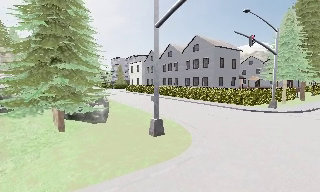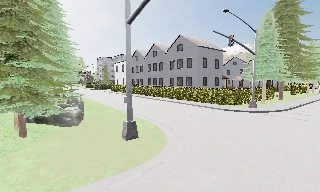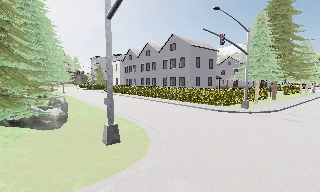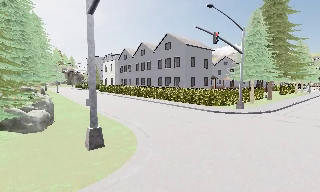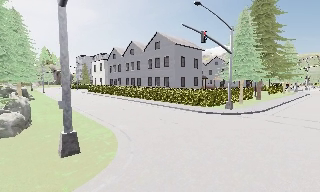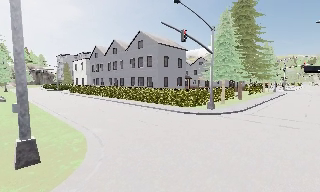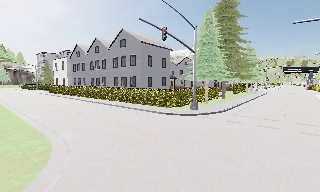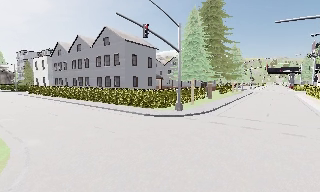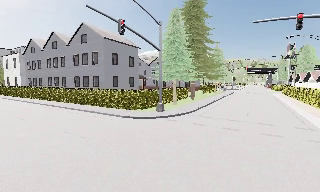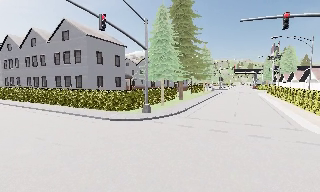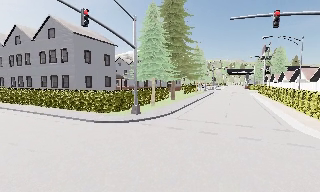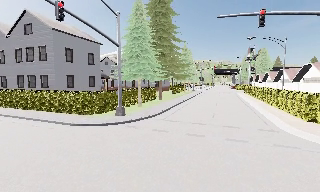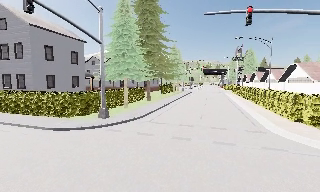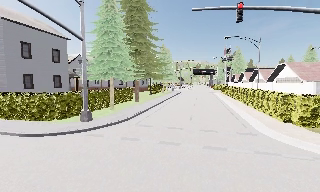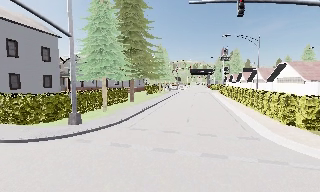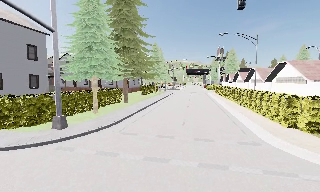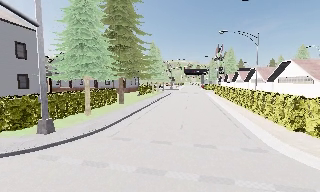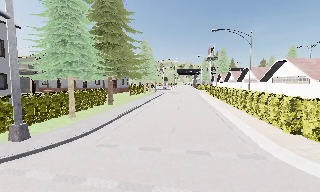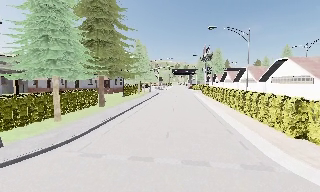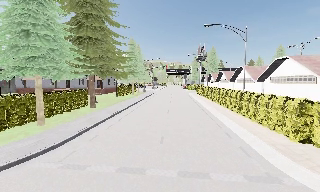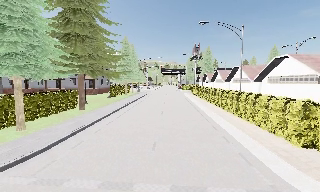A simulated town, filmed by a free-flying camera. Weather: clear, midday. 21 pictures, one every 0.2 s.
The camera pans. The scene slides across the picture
to the left.
The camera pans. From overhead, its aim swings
clockwise.
0.0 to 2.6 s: The camera pans to its right, which is clockwise from overhead, by about 45 degrees. It travels forward and to its right, about 9 m.
2.6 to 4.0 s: The scene slides to the left, as the camera pans about 10 degrees to its right. It travels forward, about 6 m, so what stands in front looms larger.
The film runs forward here.
